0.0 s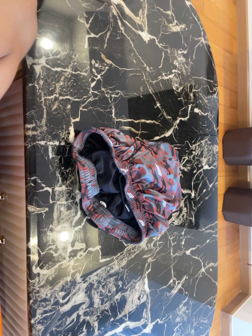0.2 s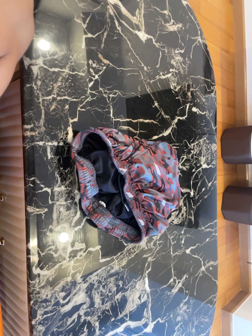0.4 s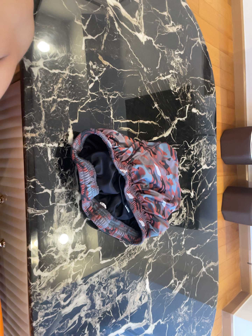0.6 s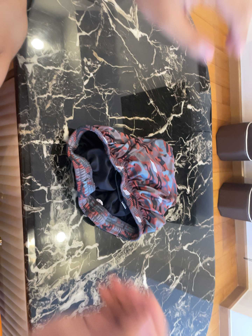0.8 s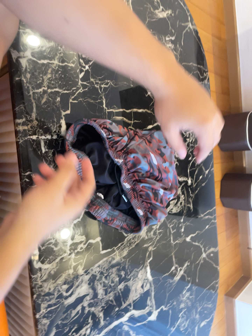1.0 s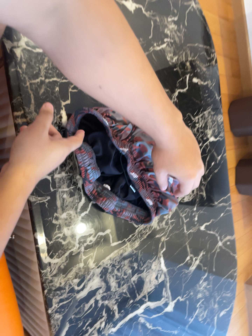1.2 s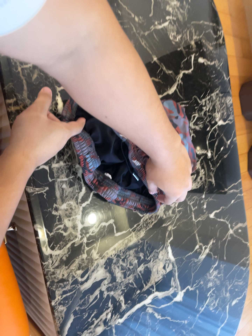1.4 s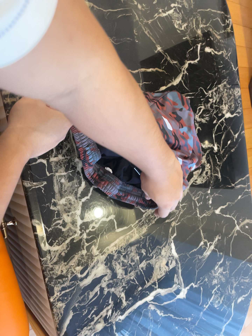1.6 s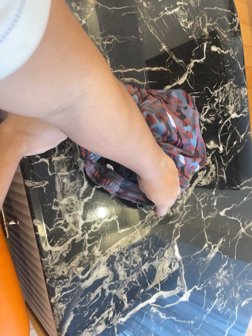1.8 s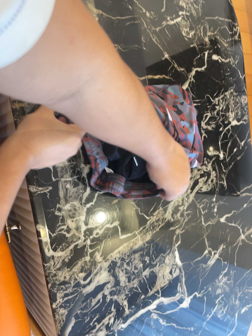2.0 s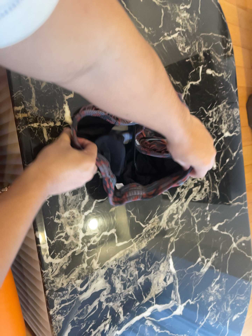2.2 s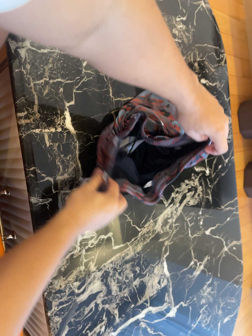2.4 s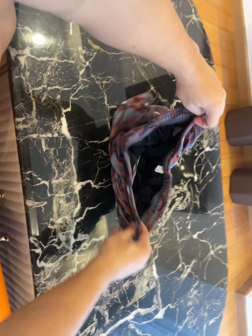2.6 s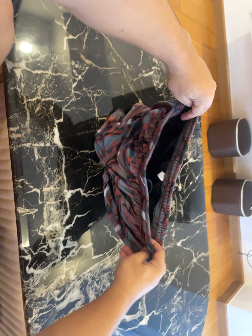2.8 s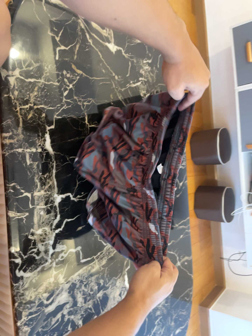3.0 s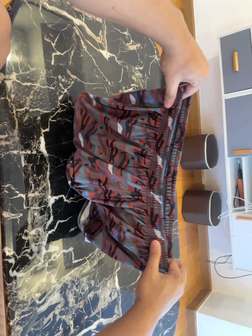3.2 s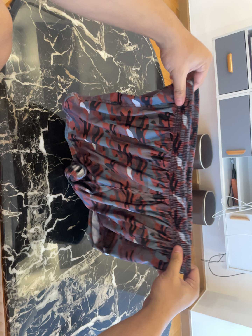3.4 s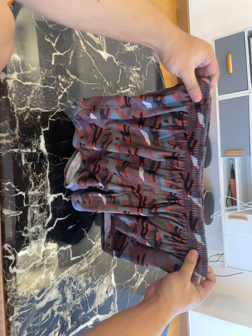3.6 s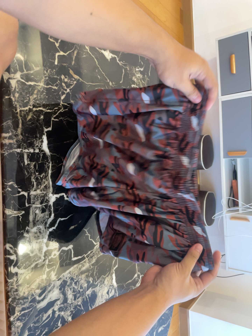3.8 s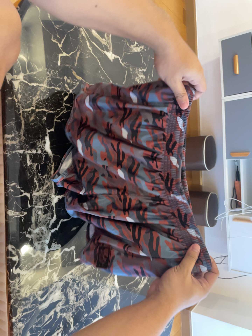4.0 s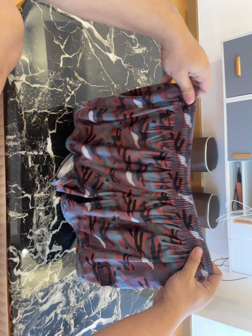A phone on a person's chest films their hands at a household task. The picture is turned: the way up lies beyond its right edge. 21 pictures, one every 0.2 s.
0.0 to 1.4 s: The camera travels forward, about 8 cm, so what stands in front looms larger. It rolls about its line of sight by about 10 degrees, and the scene rotates counterclockwise.
1.4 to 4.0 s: The camera pans to its right by about 15 degrees. It travels backward and to its left, about 16 cm, so what stands in front gets smaller. Its aim tips toward the top of its view by about 10 degrees, and the scene shifts downward.
The film runs forward here.
